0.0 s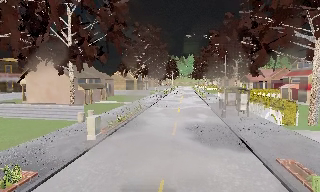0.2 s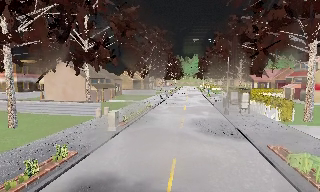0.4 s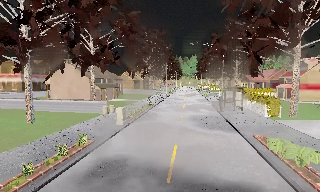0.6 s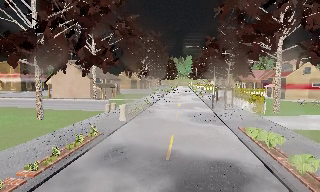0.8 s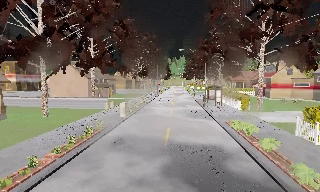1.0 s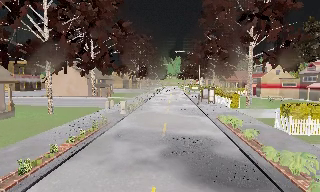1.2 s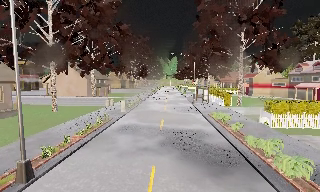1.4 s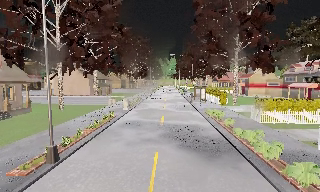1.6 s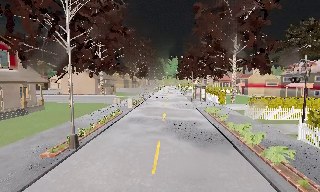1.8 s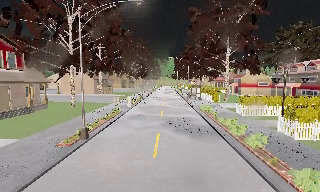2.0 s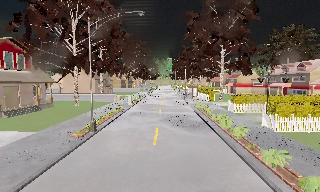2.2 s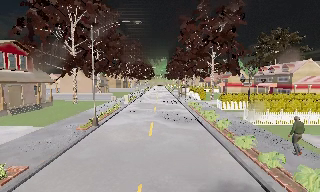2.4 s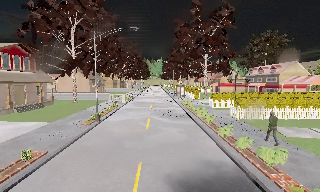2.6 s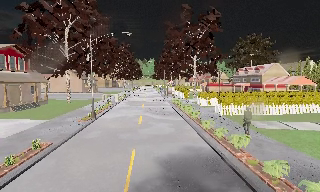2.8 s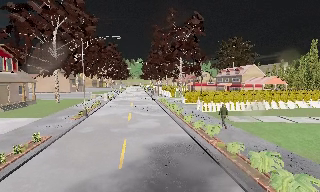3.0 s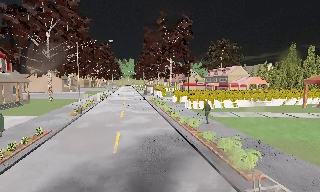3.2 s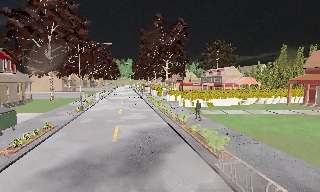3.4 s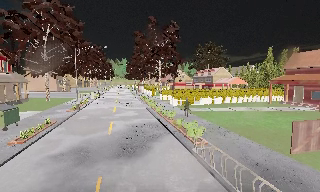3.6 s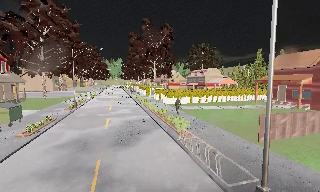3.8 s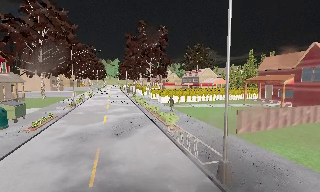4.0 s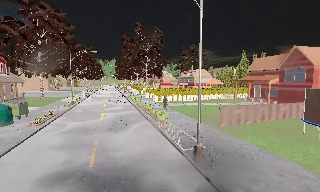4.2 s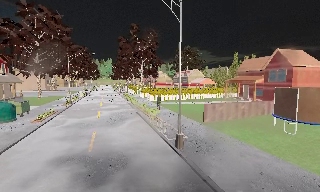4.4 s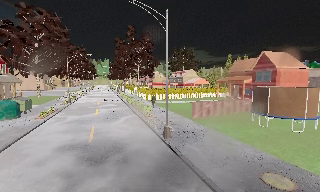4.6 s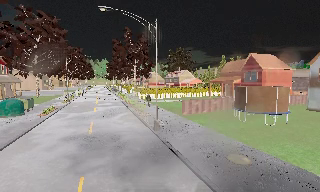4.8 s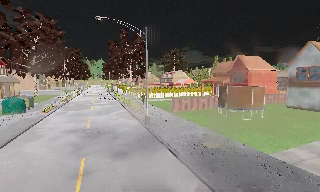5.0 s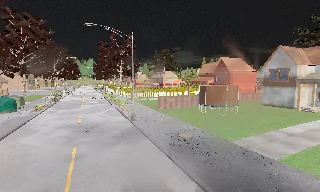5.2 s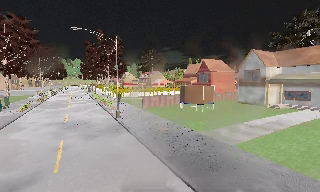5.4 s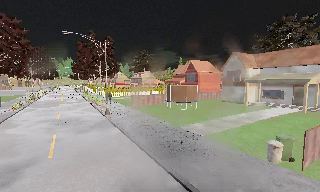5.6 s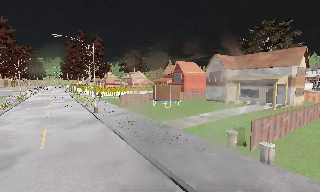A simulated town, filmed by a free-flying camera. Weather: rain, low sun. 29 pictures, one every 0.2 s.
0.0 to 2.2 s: The camera travels backward, about 16 m, so what stands in front gets smaller.
2.2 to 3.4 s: The camera pans to its right, which is clockwise from overhead, by about 15 degrees. It travels backward, about 9 m, so what stands in front gets smaller.
3.4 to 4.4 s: The camera travels backward, about 7 m, so what stands in front gets smaller.
4.4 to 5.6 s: The camera swings to its right by about 15 degrees, and the scene slides to the left. It travels backward and to its right, about 9 m, so what stands in front gets smaller.
The film runs backward here.
